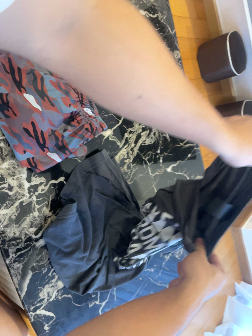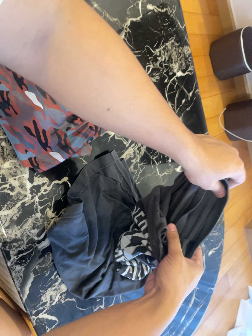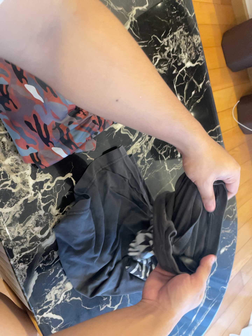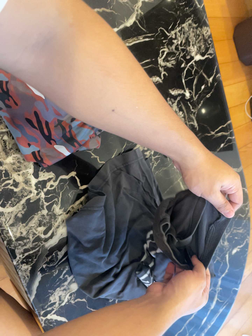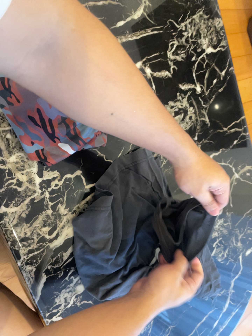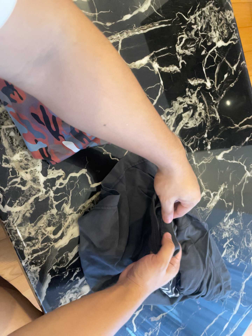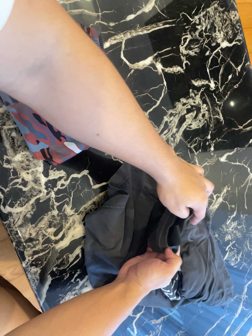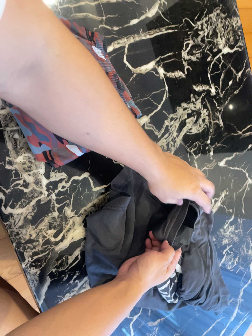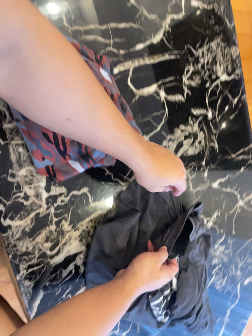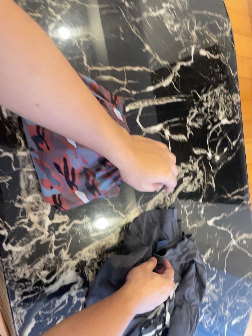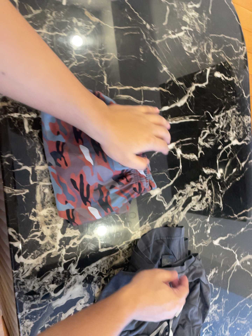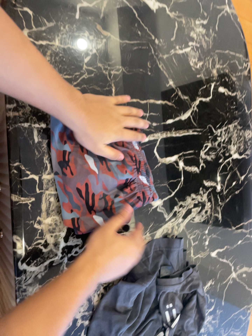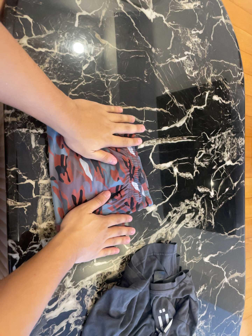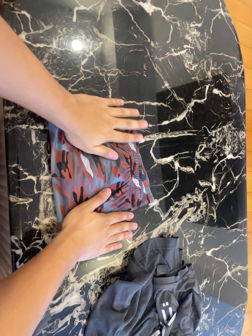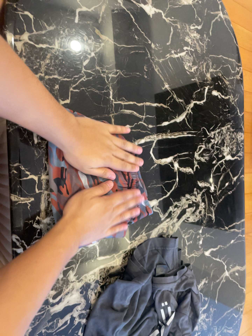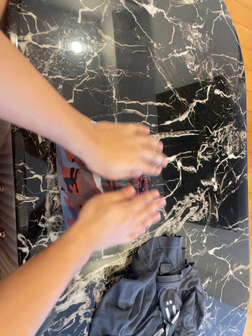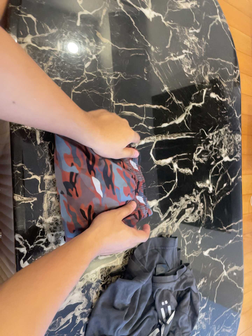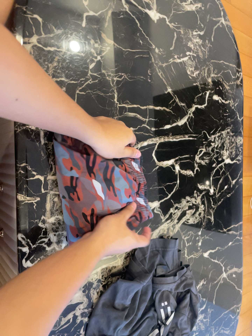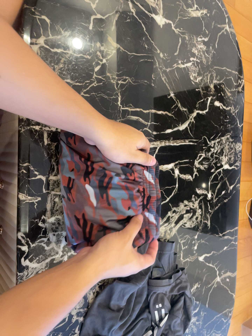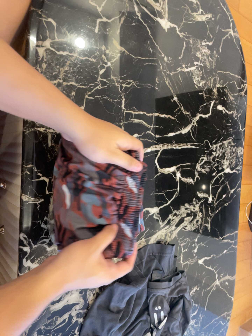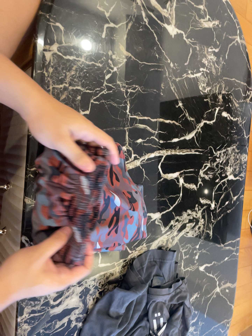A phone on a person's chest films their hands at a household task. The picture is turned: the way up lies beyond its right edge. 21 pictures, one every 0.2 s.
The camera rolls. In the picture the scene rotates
clockwise.
0.0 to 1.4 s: The camera swings to its left by about 15 degrees, and the scene slides to the right. It travels forward and to its right, about 12 cm, so what stands in front looms larger.
1.4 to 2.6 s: The camera travels toward the top of its view, to its left and backward, about 12 cm, so close, fixed things drift downward. Its aim tips toward the top of its view by about 10 degrees, and the scene shifts downward. It rolls about its line of sight by about 15 degrees, and the scene rotates clockwise.
2.6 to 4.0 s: The camera shifts only a little, or ends up much as it began.
The film runs backward here.
